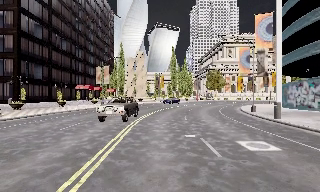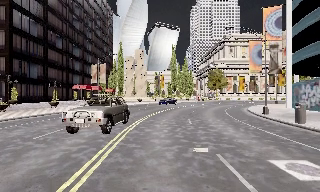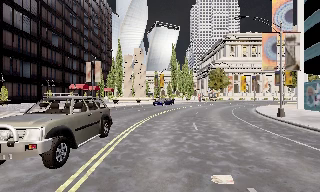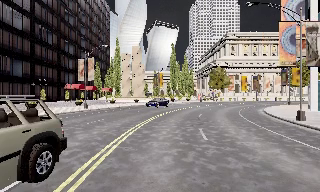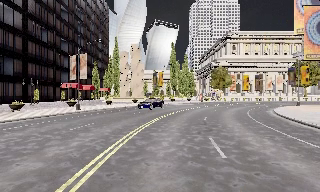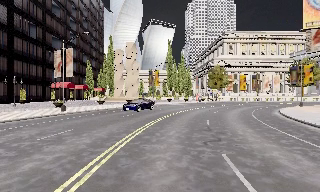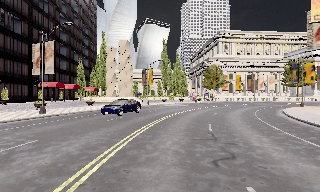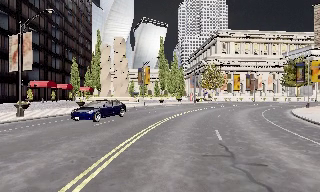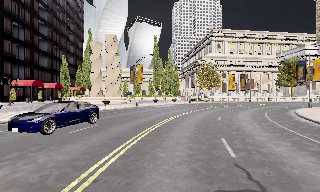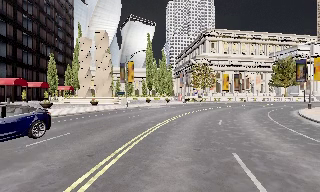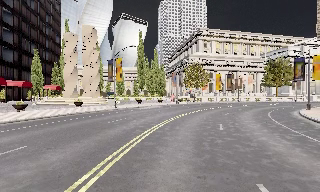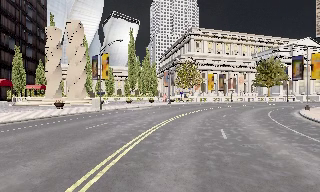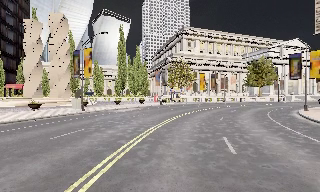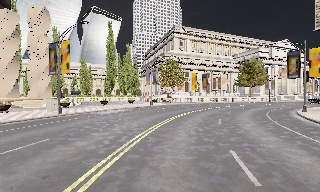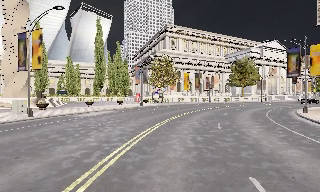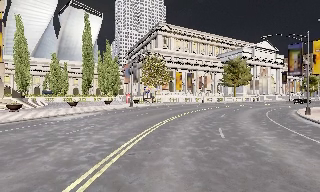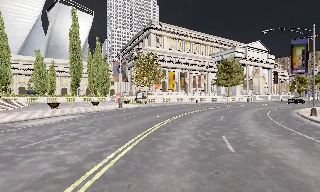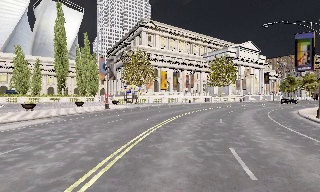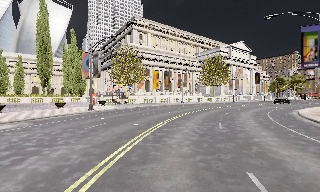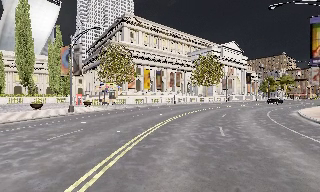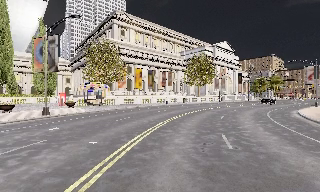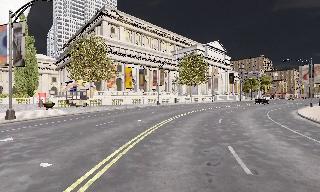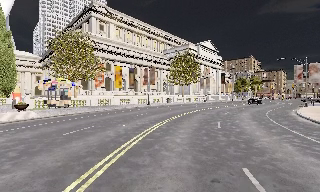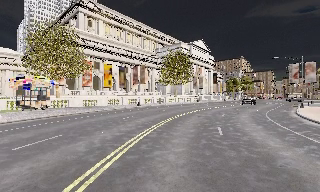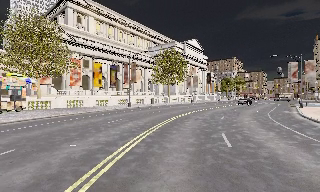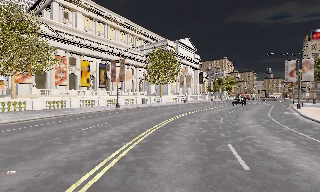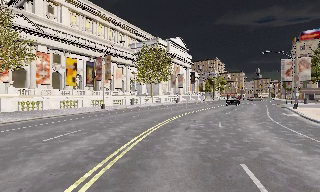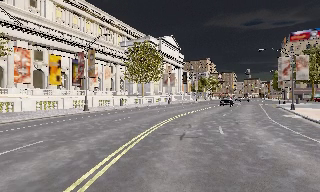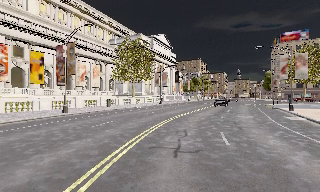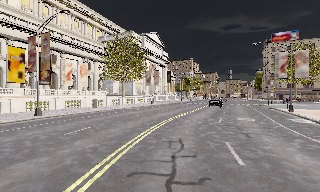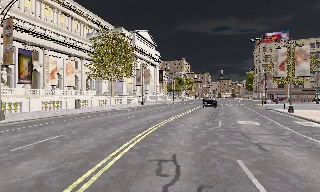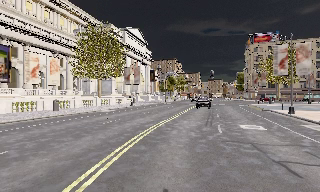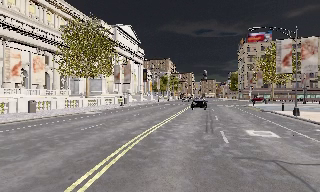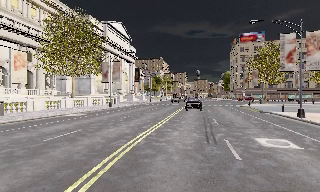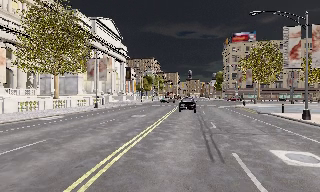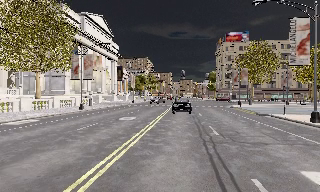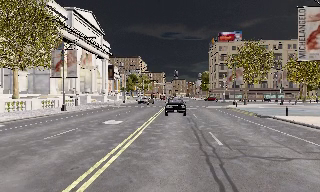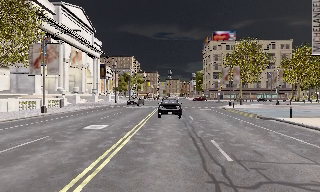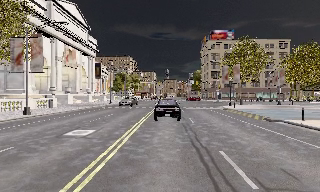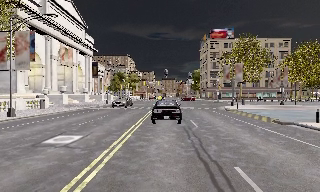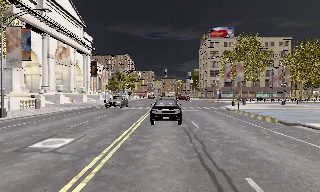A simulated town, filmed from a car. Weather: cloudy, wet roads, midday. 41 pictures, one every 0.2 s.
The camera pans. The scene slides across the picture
to the left.
The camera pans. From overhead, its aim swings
clockwise.
0.0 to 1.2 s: The camera travels forward, about 11 m, so what stands in front looms larger.
1.2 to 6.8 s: The scene slides to the left, as the camera pans about 75 degrees to its right. It travels forward, about 50 m.
6.8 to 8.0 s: The camera travels forward, about 8 m, so what stands in front looms larger. It loses speed.
The film runs forward here.
